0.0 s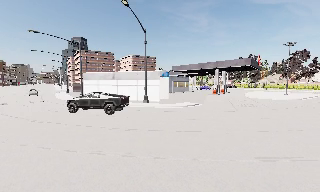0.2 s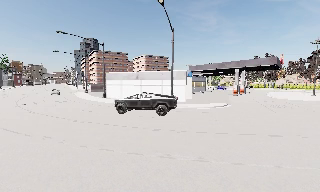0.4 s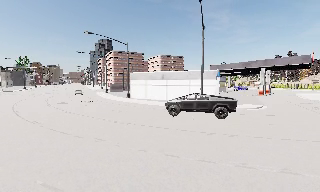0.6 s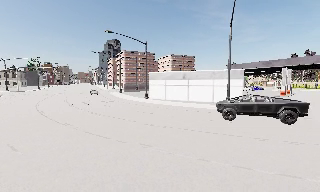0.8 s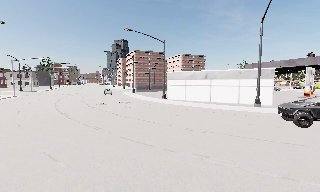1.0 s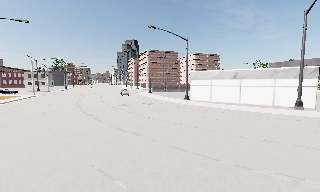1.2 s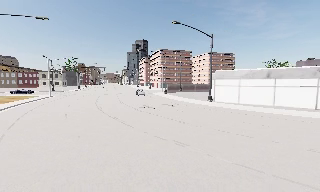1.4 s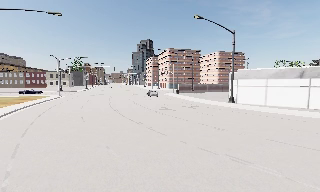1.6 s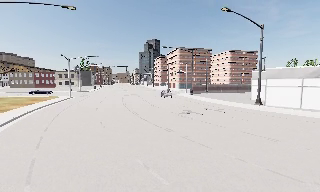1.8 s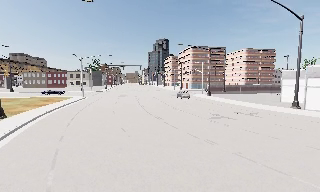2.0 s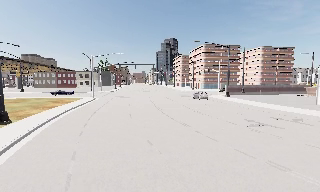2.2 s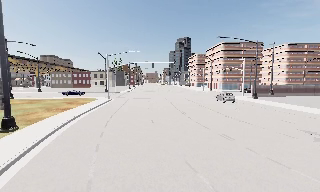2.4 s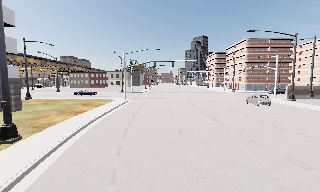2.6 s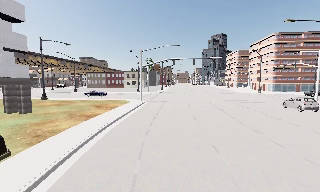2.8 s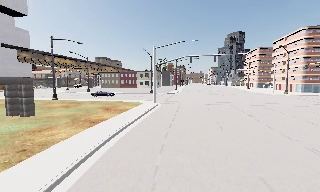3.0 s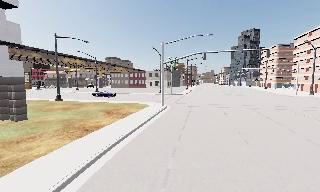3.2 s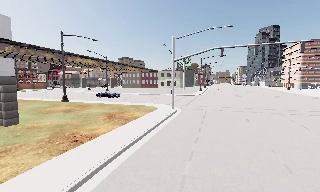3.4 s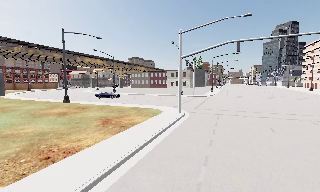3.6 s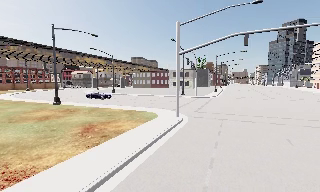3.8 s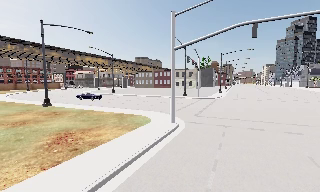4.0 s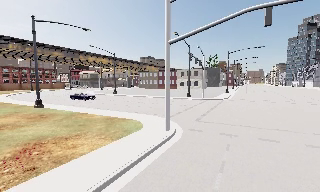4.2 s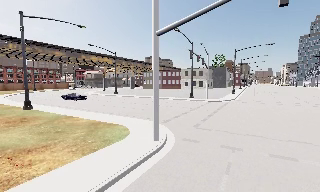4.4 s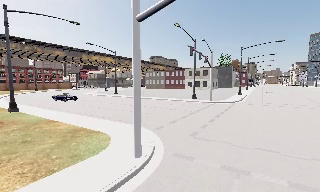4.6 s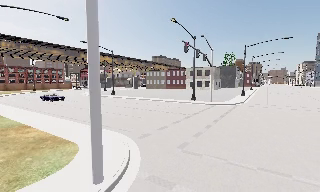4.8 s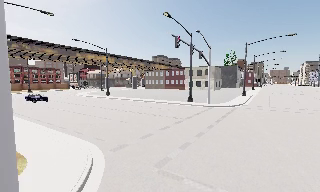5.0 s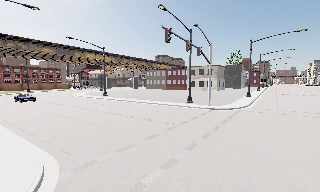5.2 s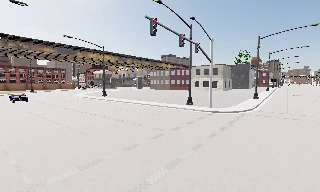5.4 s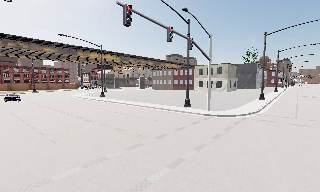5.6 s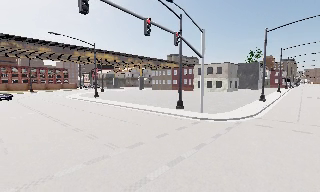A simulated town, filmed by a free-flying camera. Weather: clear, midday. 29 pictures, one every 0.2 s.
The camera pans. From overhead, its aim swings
counterclockwise.
The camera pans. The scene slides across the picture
to the right.
0.0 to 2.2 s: The camera swings to its left by about 30 degrees, and the scene slides to the right. It travels to its left and forward, about 25 m, so close, fixed things drift to the right.
2.2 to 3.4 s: The scene slides to the right, as the camera pans about 25 degrees to its left. It travels forward, about 14 m, so what stands in front looms larger.
3.4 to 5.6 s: The camera pans to its left, which is counterclockwise from overhead, by about 20 degrees. It travels forward and to its right, about 20 m, so what stands in front looms larger.
The film runs backward here.
